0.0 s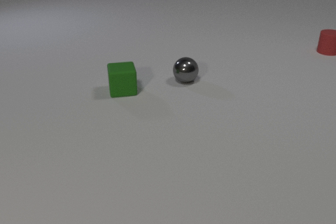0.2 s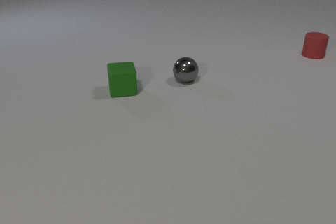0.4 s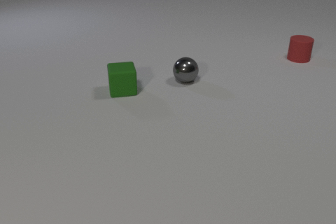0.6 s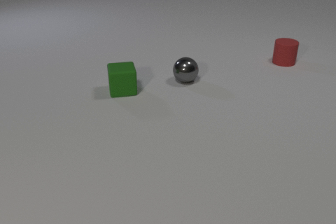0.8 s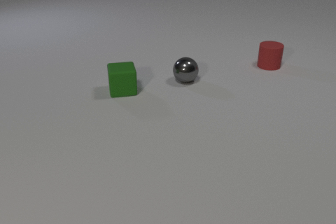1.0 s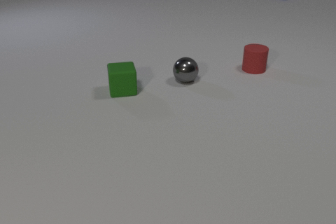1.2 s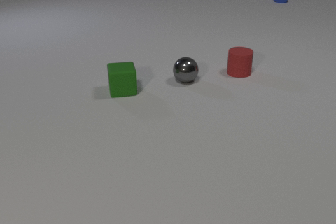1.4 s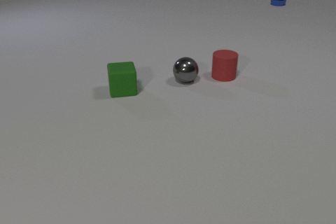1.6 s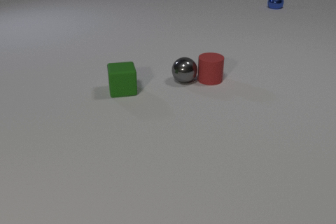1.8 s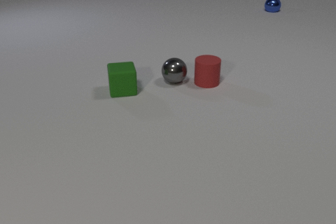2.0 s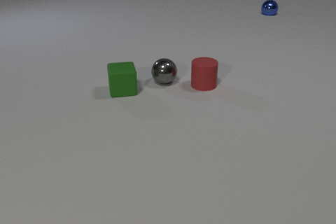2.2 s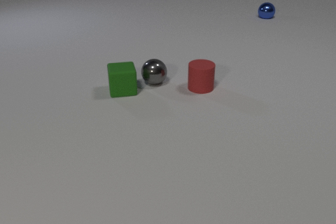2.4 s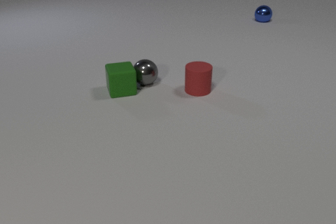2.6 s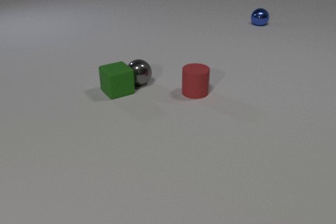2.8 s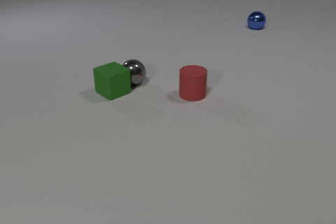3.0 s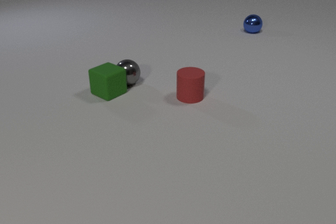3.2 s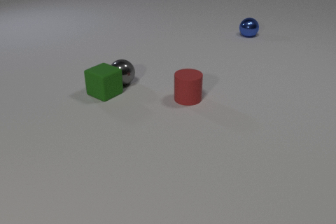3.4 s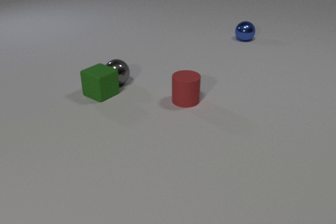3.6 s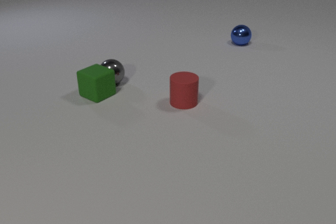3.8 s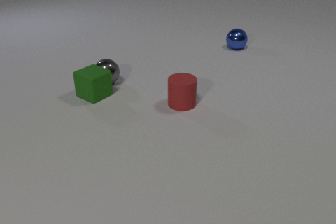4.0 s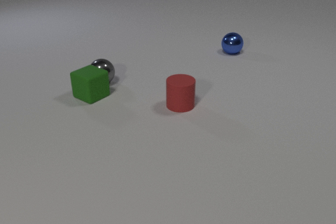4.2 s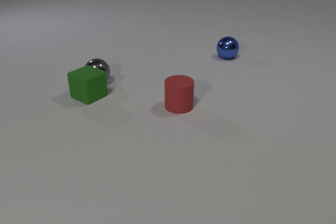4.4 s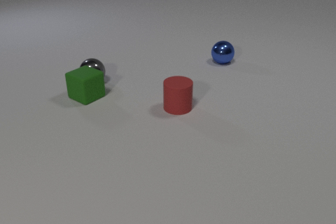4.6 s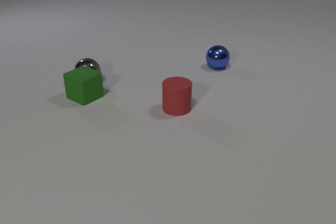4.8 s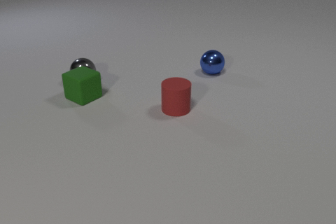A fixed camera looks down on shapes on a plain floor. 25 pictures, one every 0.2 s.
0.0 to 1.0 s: The red rubber cylinder slides toward the camera and to the left. The blue metal sphere comes in at the top edge, rolls toward the camera.
1.0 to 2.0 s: The red rubber cylinder slides to the left and toward the camera. The gray metal sphere rolls to the left. The blue metal sphere rolls toward the camera. The red rubber cylinder and the gray metal sphere collide.
2.0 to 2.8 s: The red rubber cylinder slides toward the camera and to the left. The gray metal sphere rolls to the left. The green rubber cube slides to the left, spins counterclockwise seen from above by about 30 degrees, its near face sliding to the right. The blue metal sphere rolls toward the camera. The gray metal sphere and the green rubber cube collide.
2.8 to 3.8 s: The red rubber cylinder slides toward the camera and to the left. The gray metal sphere rolls to the left. The green rubber cube slides to the left. The blue metal sphere rolls toward the camera.
3.8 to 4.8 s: The red rubber cylinder slides toward the camera and to the left. The gray metal sphere rolls to the left. The green rubber cube slides to the left. The blue metal sphere rolls toward the camera.
What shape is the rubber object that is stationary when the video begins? cube.
How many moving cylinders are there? 1.
What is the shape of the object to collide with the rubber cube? sphere.
